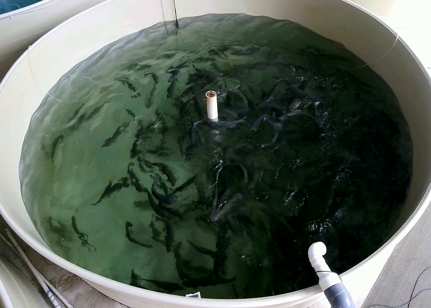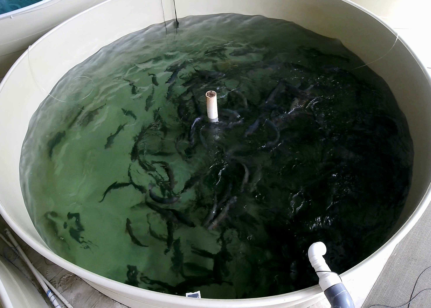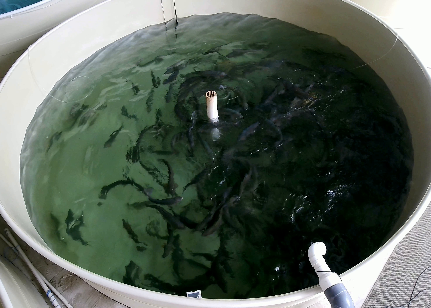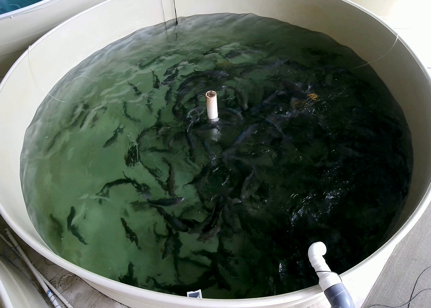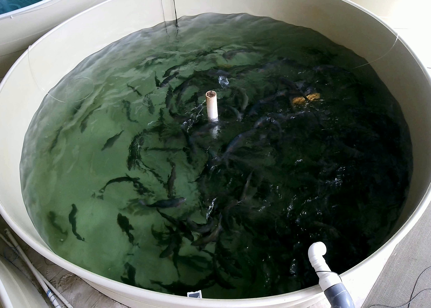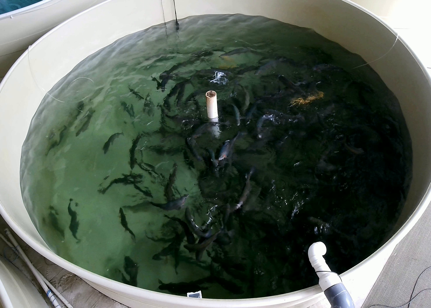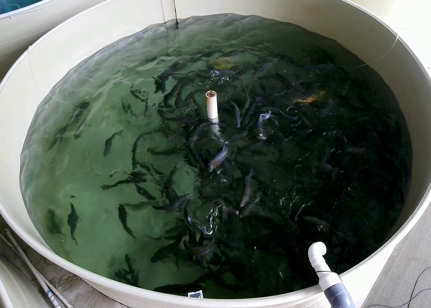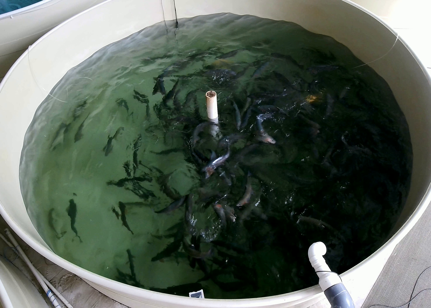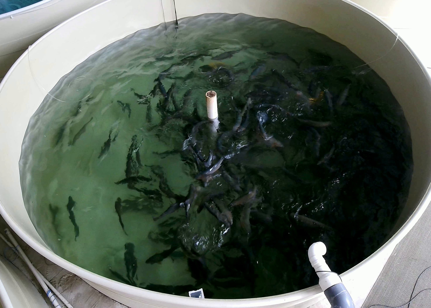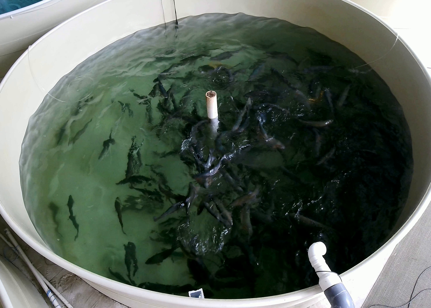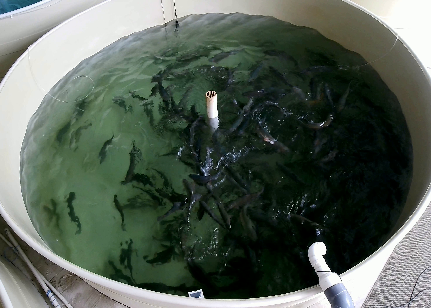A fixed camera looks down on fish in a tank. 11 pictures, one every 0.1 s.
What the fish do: Weak feeding.
